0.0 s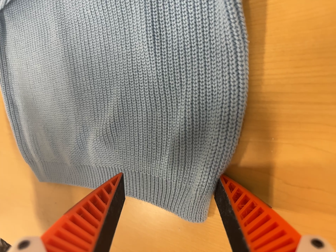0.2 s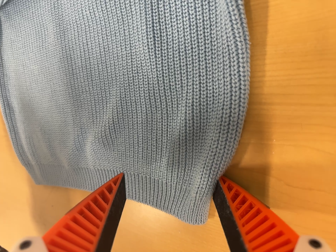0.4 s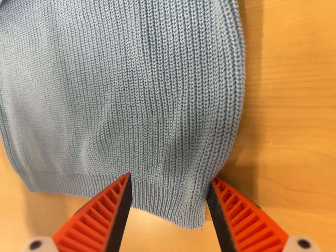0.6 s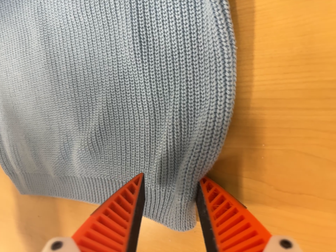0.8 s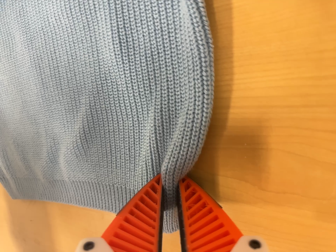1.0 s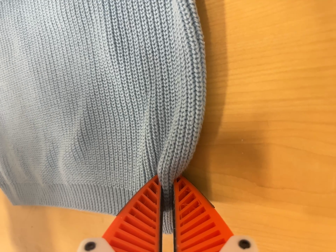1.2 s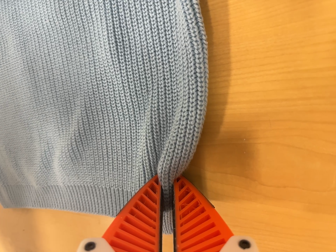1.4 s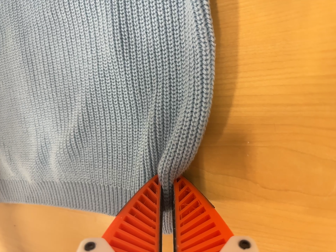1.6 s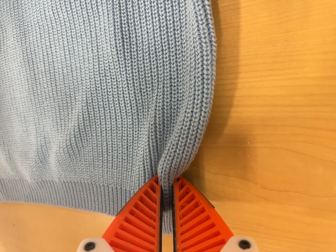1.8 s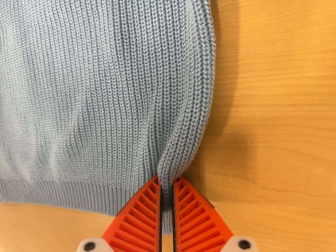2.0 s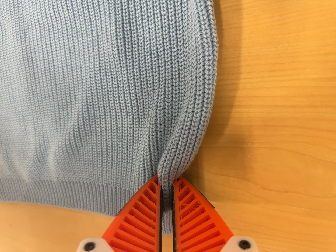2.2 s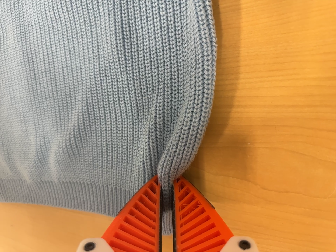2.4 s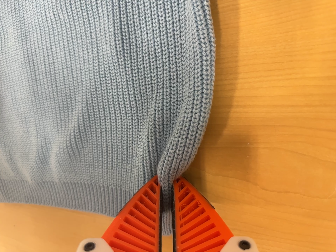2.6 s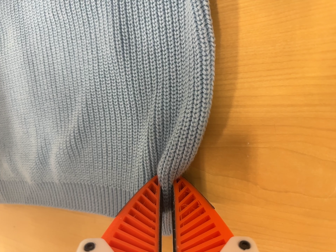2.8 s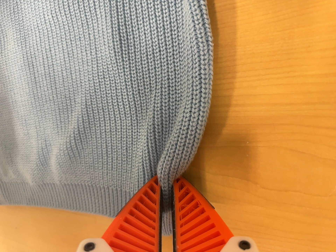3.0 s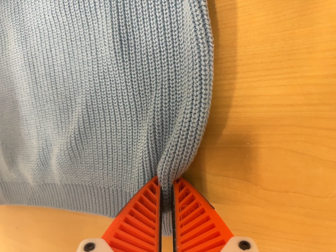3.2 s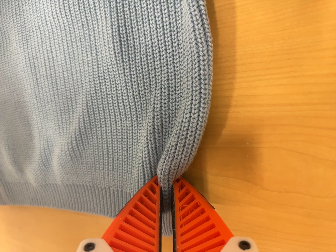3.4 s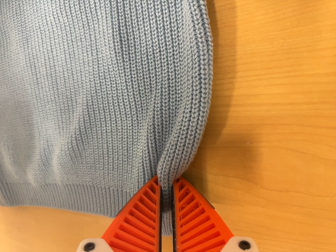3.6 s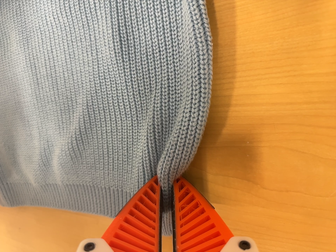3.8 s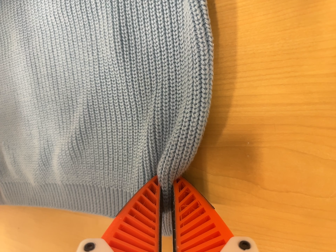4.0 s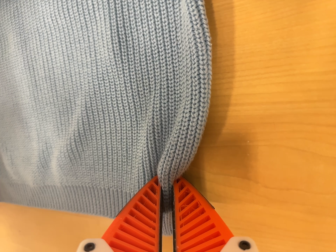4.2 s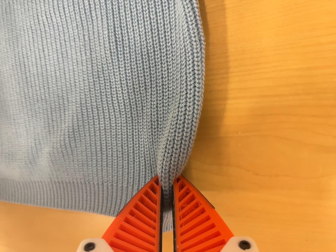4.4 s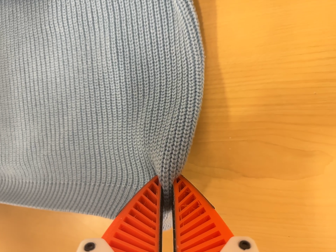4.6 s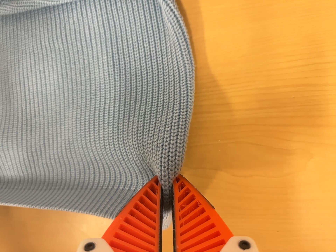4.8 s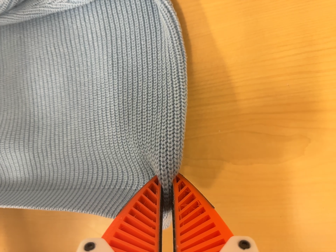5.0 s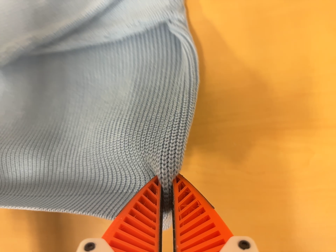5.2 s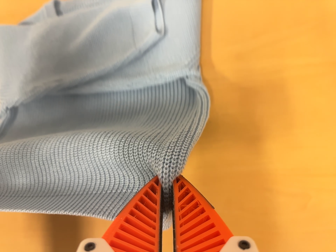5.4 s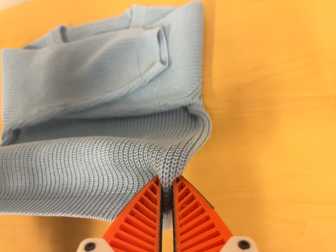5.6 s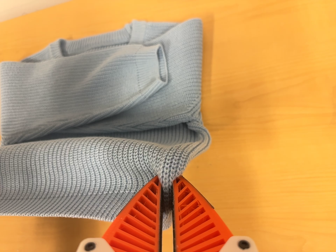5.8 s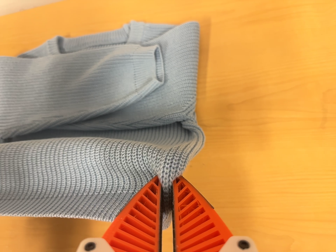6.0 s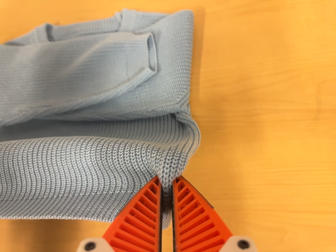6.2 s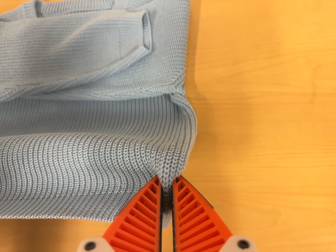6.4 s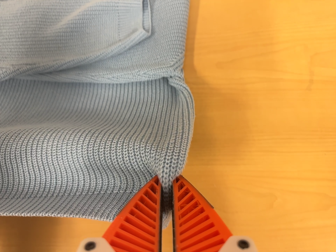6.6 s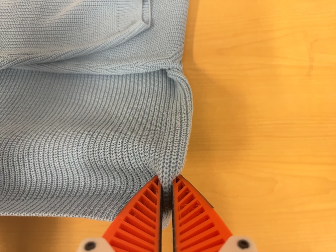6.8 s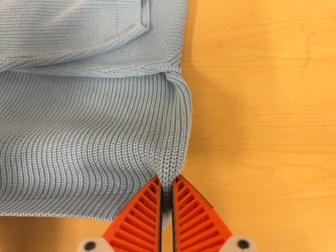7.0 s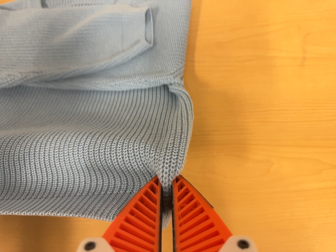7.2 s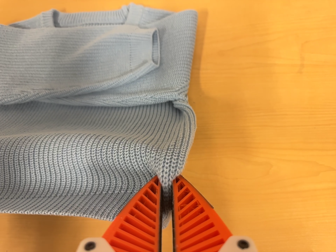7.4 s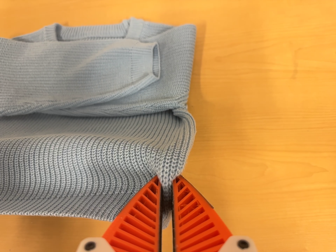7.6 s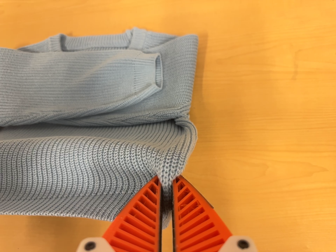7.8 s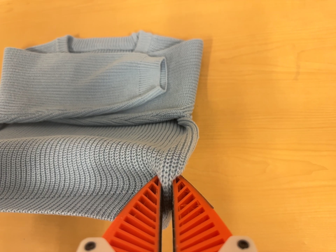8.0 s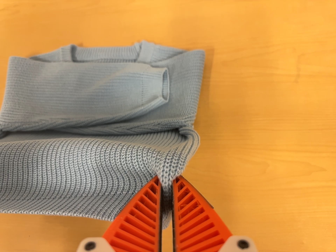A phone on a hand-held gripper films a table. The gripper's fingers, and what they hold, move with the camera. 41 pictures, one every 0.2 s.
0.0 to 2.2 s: The camera shifts only a little, or ends up much as it began.
2.2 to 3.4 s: The camera keeps its place and its aim.
3.4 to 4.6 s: The camera travels backward, about 6 cm, so what stands in front gets smaller.
4.6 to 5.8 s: The camera travels backward and to its left, about 14 cm, so what stands in front gets smaller. Its aim tips toward the top of its view by about 20 degrees, and the scene shifts downward.
5.8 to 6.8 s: The camera travels toward the bottom of its view, about 9 cm, so close, fixed things drift upward.
6.8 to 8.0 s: The camera travels backward, about 8 cm, so what stands in front gets smaller.
The film runs forward here.
